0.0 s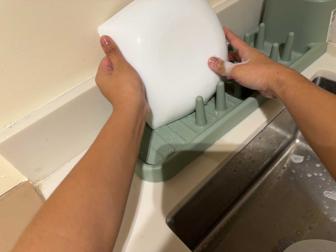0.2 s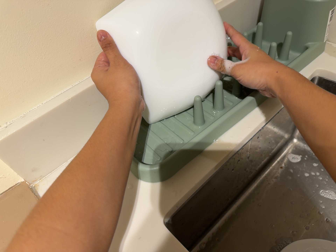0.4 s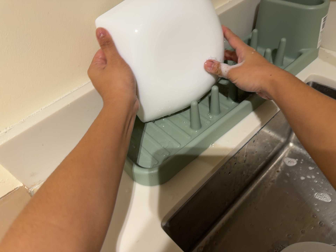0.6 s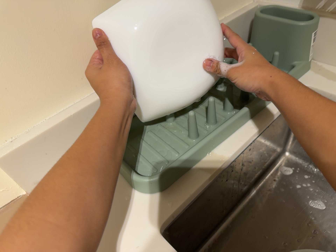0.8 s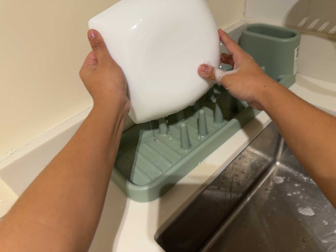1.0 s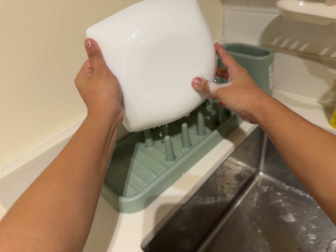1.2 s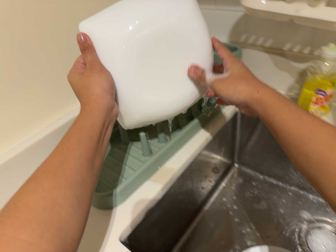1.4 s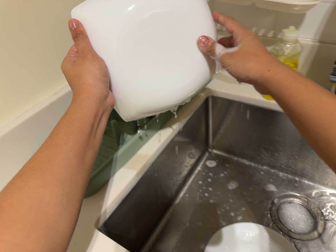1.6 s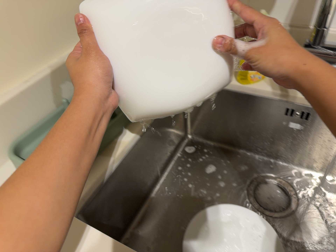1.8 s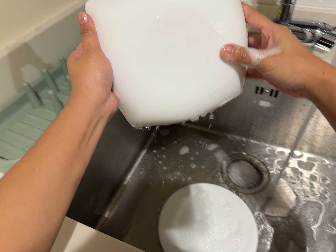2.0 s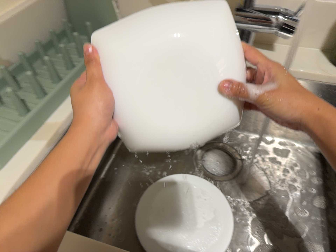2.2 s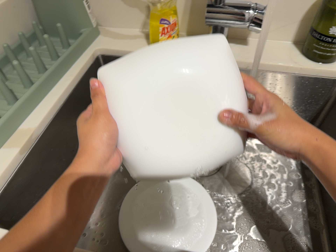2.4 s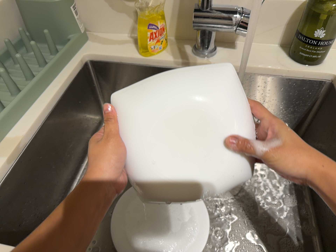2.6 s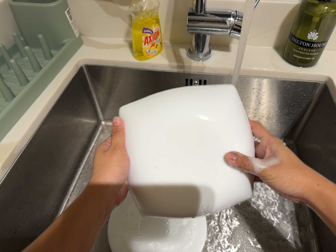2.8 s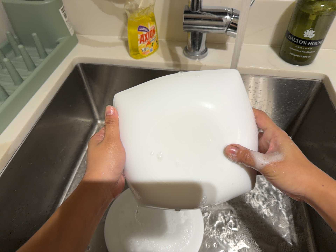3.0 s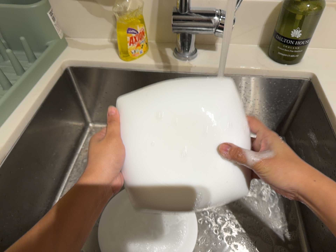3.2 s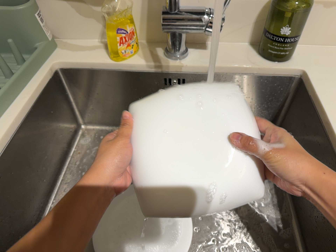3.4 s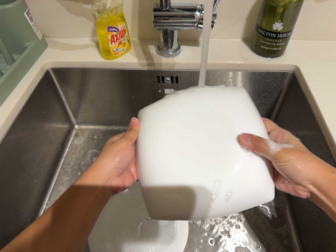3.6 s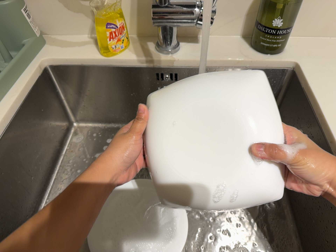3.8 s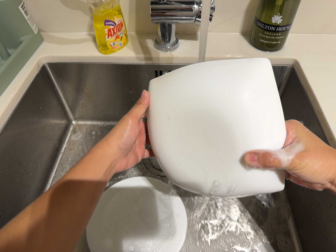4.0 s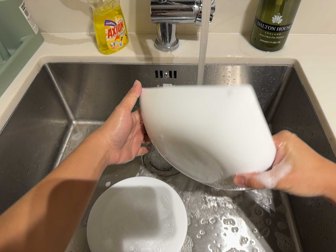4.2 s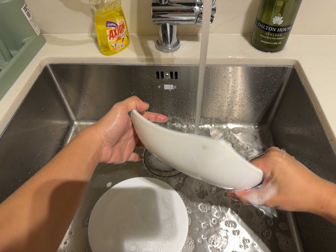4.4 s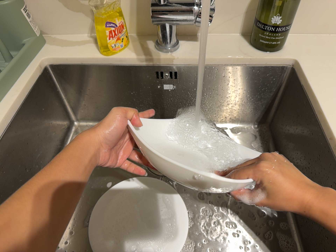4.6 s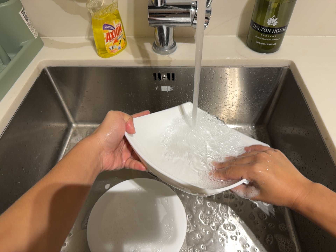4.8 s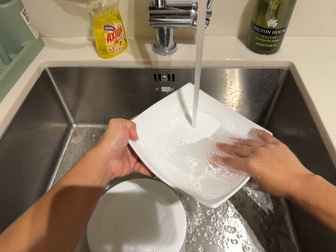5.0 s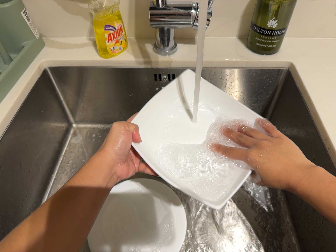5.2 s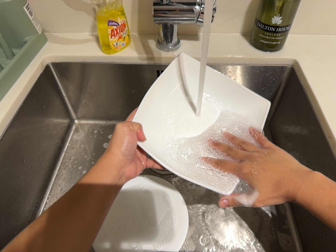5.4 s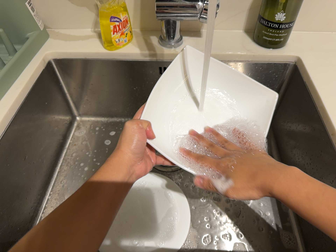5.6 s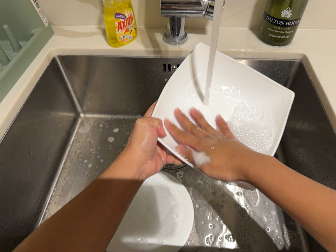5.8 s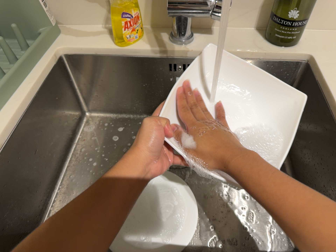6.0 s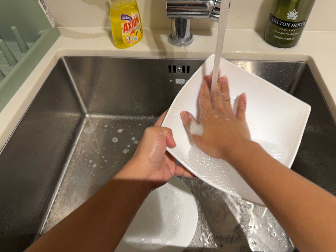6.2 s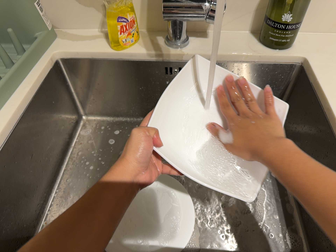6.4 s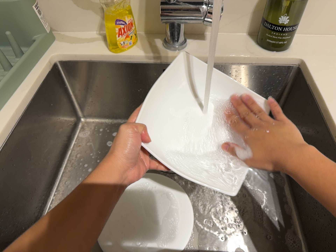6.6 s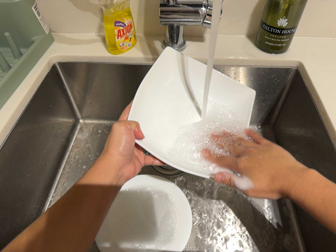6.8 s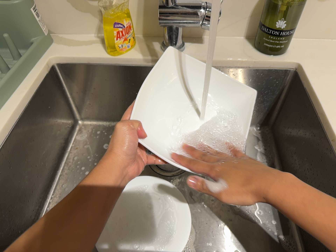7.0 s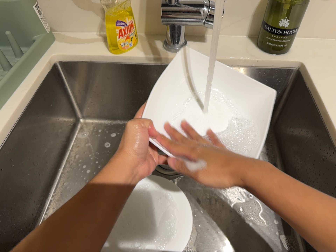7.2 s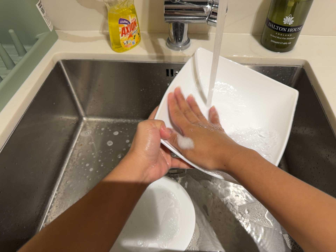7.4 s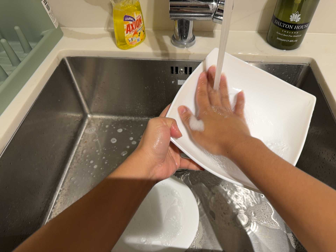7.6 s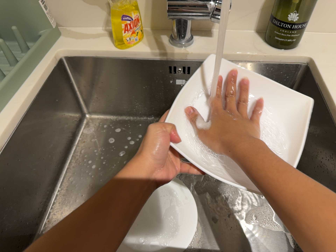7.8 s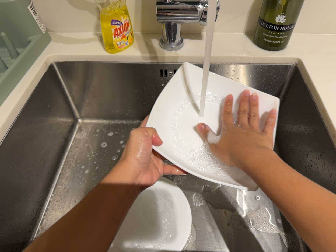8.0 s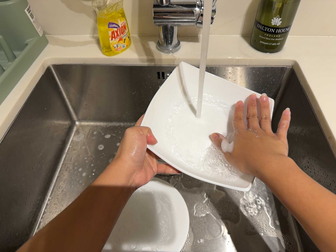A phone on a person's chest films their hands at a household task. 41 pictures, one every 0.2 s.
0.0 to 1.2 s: The camera travels backward, about 9 cm, so what stands in front gets smaller. Its aim tips toward the top of its view by about 10 degrees, and the scene shifts downward.
1.2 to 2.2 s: The camera pans to its right by about 20 degrees. It travels to its right, about 8 cm, so close, fixed things drift to the left. Its aim tips toward the bottom of its view by about 10 degrees, and the scene shifts upward. It rolls about its line of sight by about 15 degrees, and the scene rotates counterclockwise.
2.2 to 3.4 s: The camera shifts only a little, or ends up much as it began.
3.4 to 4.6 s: The camera keeps its place and its aim.
4.6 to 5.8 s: The camera shifts only a little, or ends up much as it began.
5.8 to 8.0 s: The camera keeps its place and its aim.
The film runs backward here.
